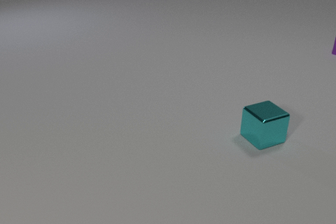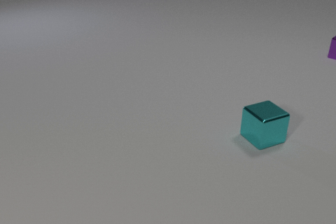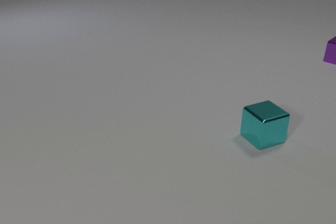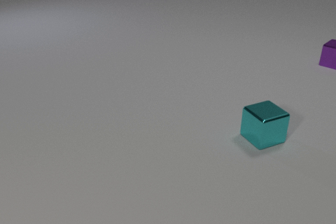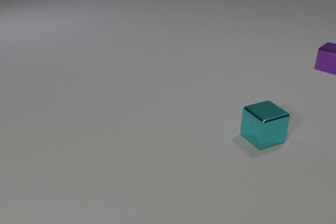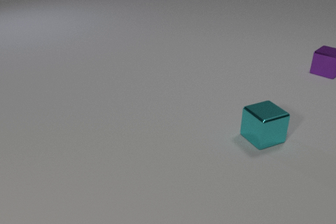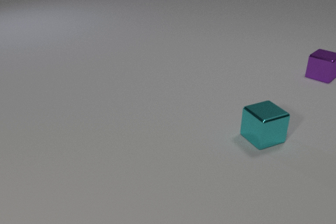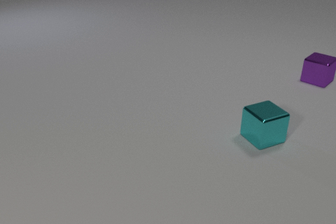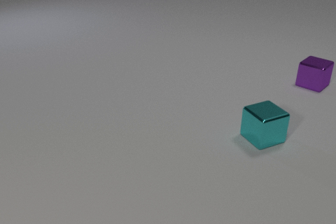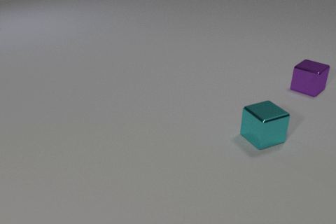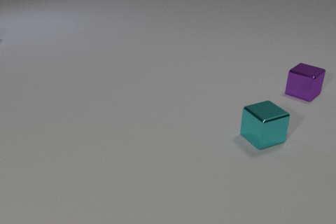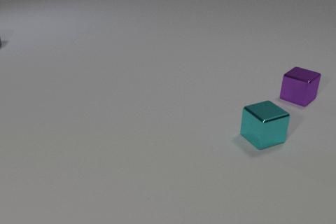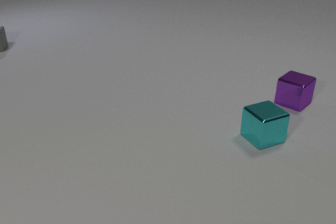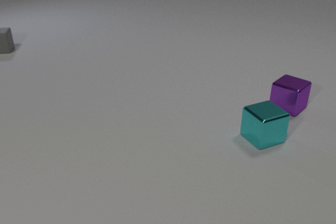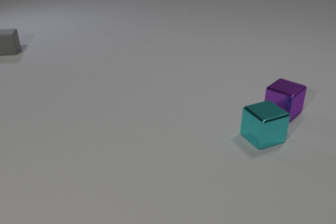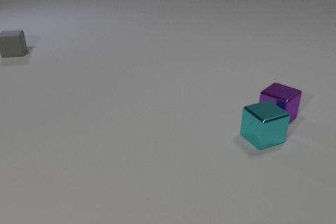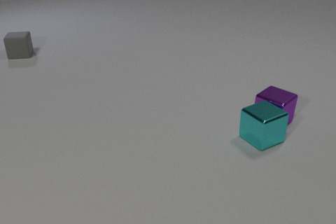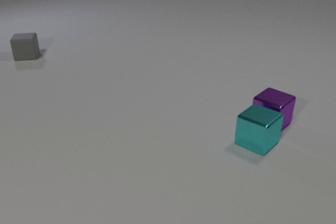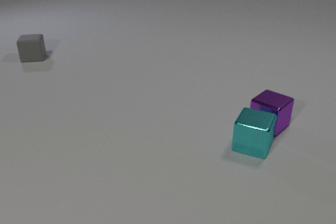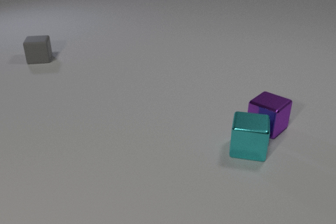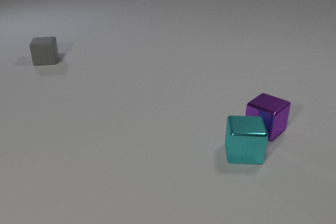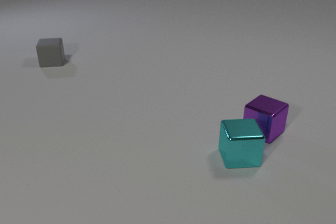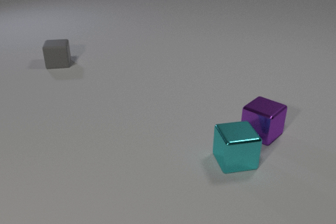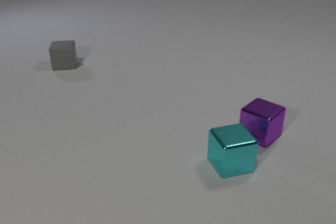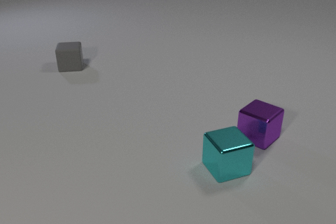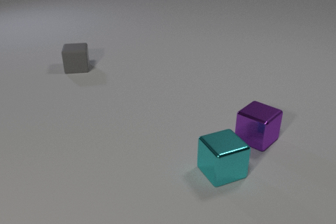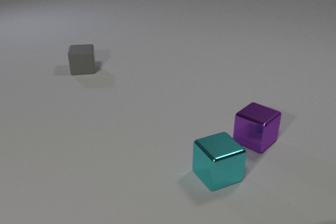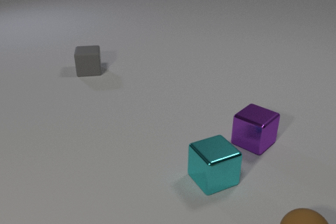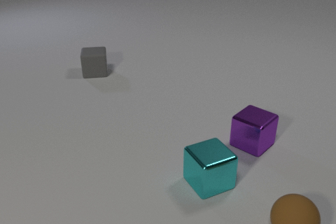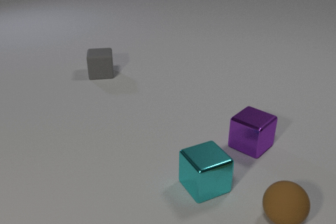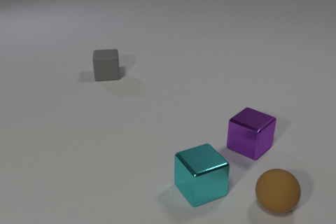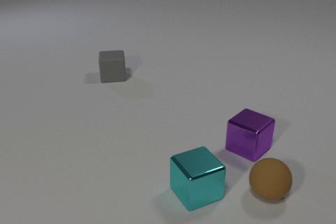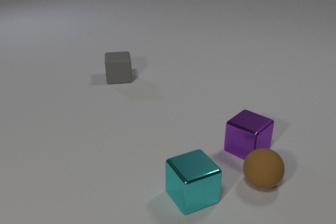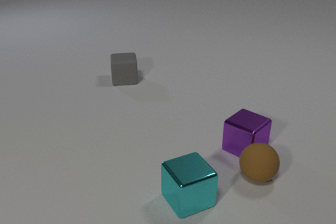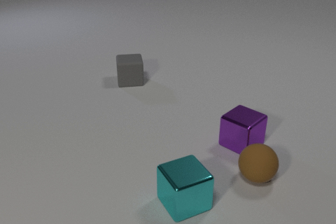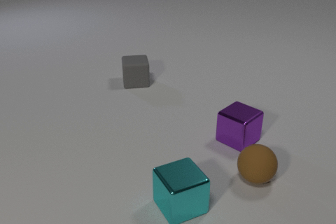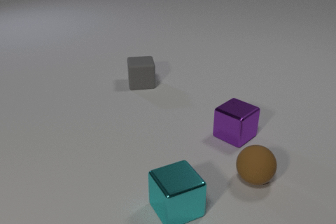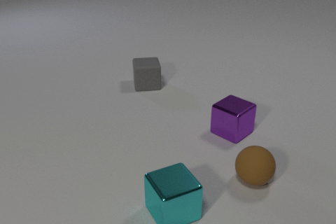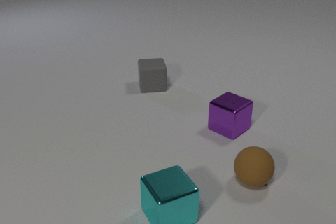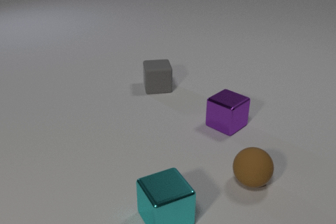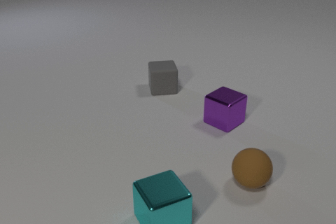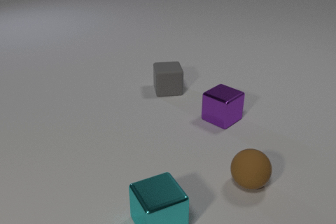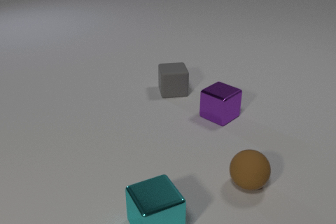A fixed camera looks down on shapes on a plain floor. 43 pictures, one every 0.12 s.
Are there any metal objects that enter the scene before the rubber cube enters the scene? no.
What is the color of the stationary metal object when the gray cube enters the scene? cyan.
What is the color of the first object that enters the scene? gray.
0.00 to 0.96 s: The purple metal cube slides toward the camera.
0.96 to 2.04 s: The purple metal cube slides toward the camera. The cyan metal cube slides toward the camera, spins counterclockwise seen from above by about 15 degrees, its near face sliding to the right. The gray rubber cube comes in at the left edge, slides toward the camera and to the right. The purple metal cube and the cyan metal cube collide.
2.04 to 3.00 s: The purple metal cube slides toward the camera. The cyan metal cube slides toward the camera and to the left, spins counterclockwise seen from above by about 60 degrees, its near face sliding to the right. The gray rubber cube slides to the right and toward the camera.
3.00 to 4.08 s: The purple metal cube slides to the left and toward the camera. The cyan metal cube slides toward the camera and to the left. The brown rubber sphere comes in at the bottom edge, rolls away from the camera and to the left. The gray rubber cube slides to the right and toward the camera. The purple metal cube and the brown rubber sphere collide.
4.08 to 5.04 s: The purple metal cube slides away from the camera and to the left. The cyan metal cube slides toward the camera and to the left. The brown rubber sphere rolls toward the camera. The gray rubber cube slides to the right and toward the camera.
